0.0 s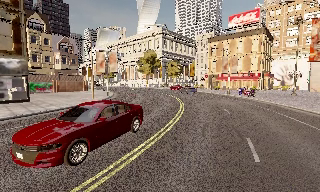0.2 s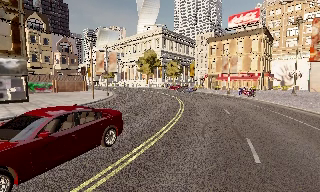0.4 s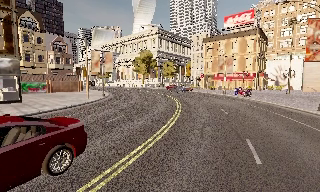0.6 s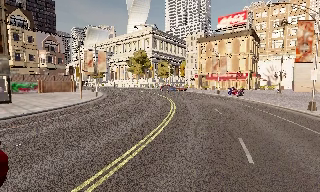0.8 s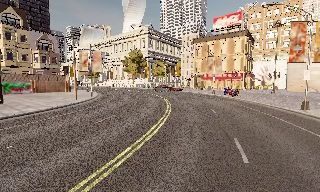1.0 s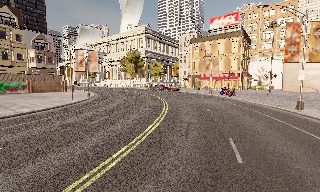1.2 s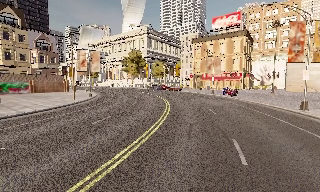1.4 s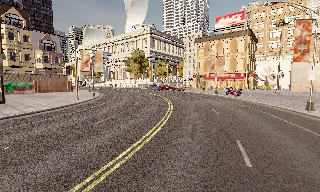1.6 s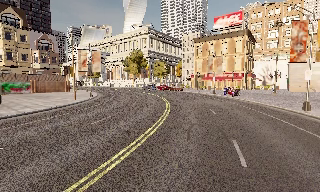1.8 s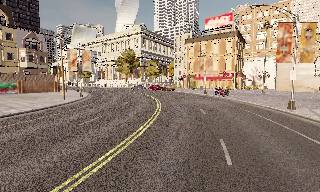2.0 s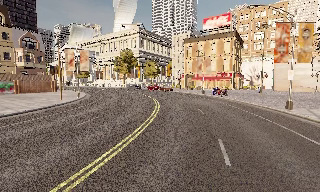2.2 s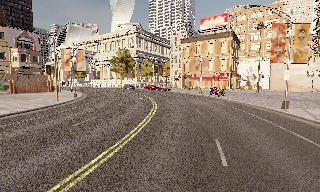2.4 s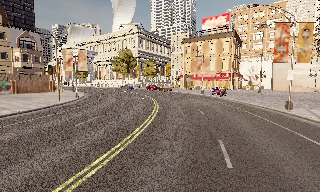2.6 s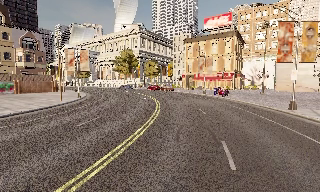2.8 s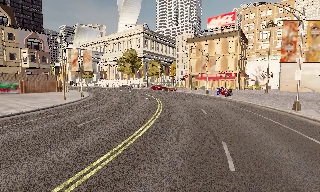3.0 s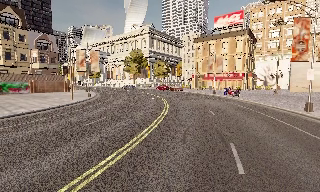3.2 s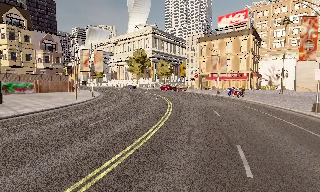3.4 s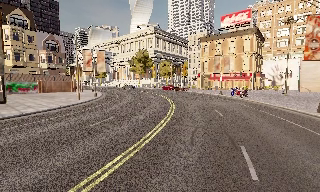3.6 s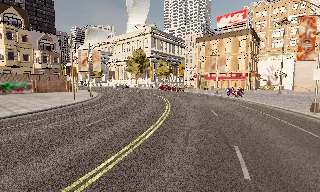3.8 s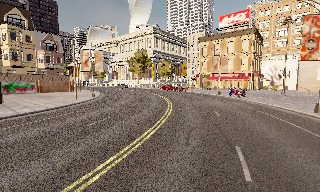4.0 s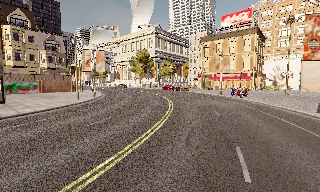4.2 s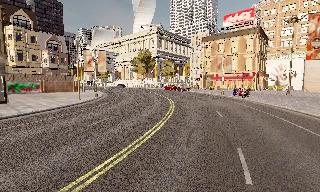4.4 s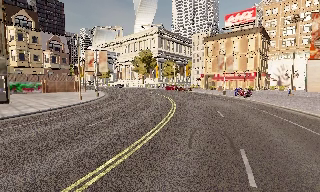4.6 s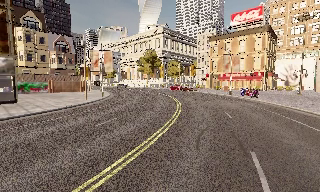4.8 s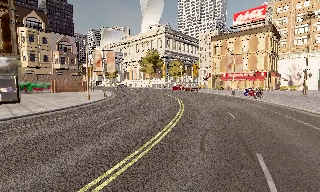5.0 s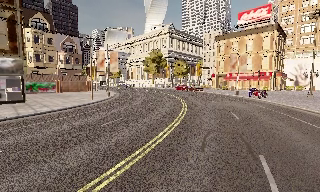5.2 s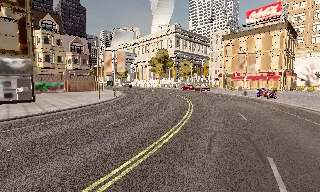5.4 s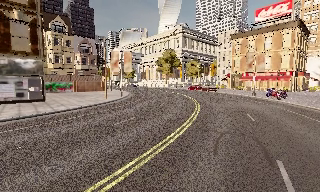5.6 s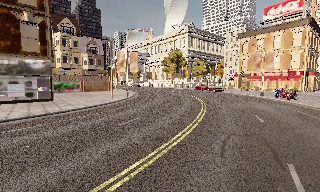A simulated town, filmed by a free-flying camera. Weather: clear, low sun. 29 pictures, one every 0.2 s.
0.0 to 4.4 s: The camera travels forward and to its right, about 1.5 m, so what stands in front looms larger.
4.4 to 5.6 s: The scene slides to the right, as the camera pans about 10 degrees to its left.
The film runs forward here.
